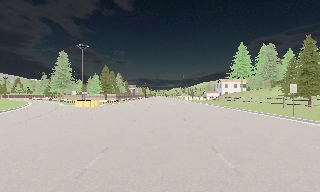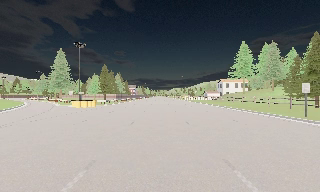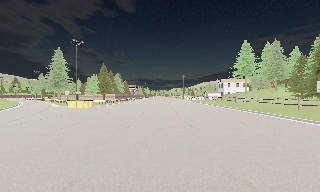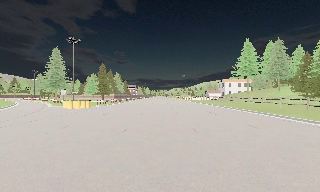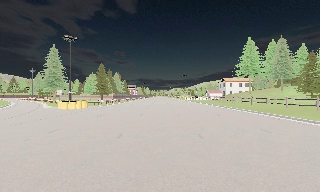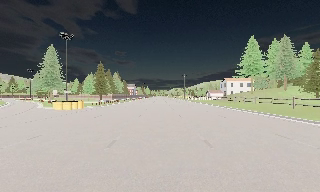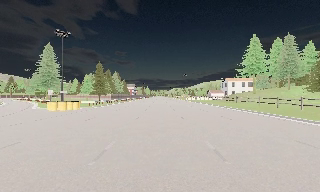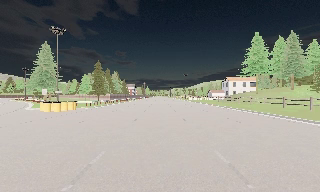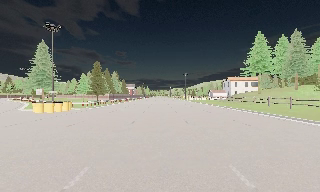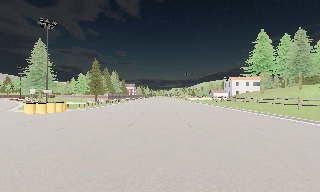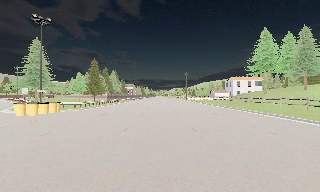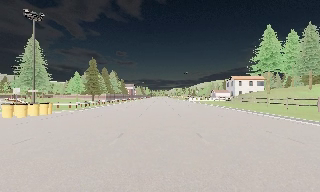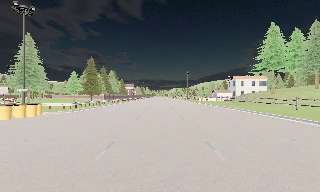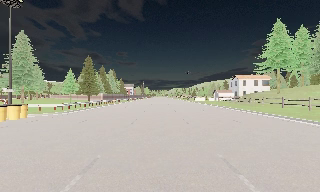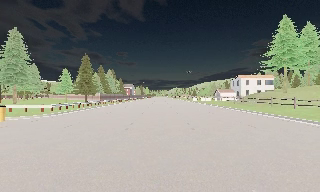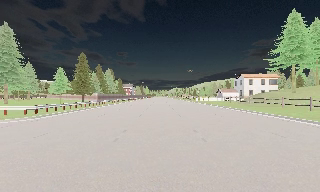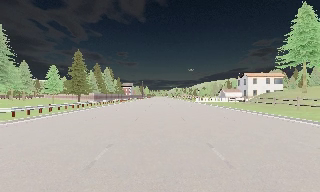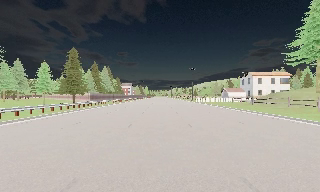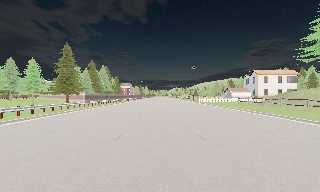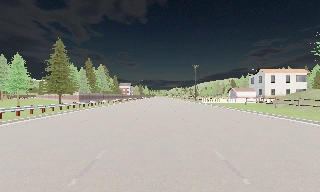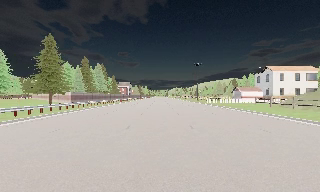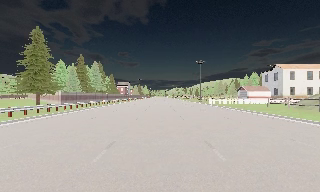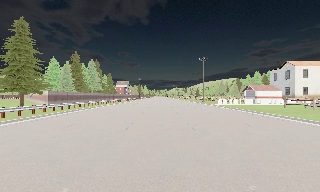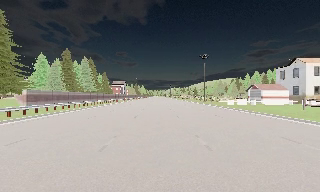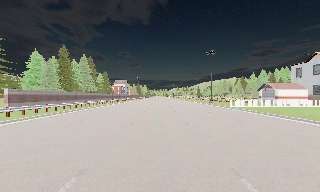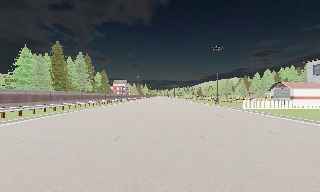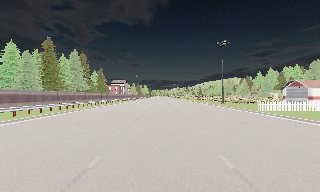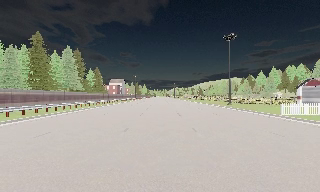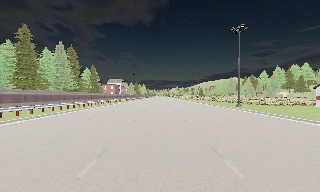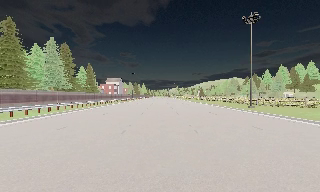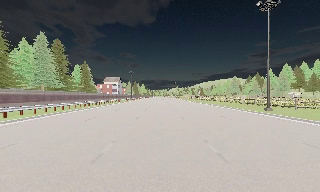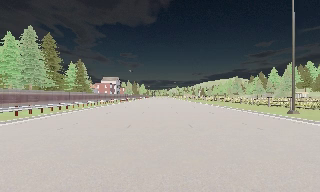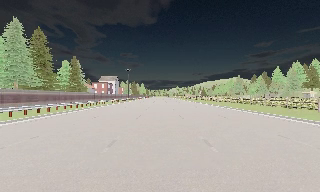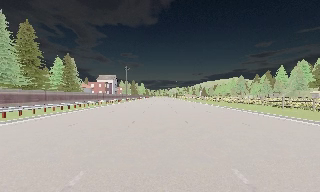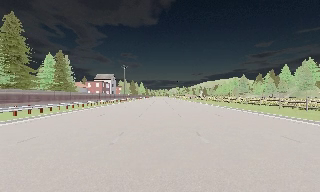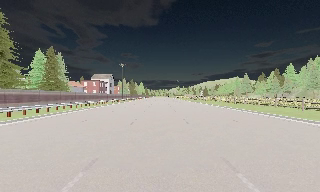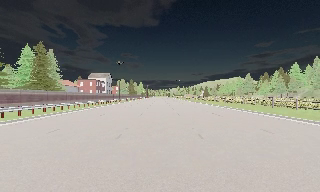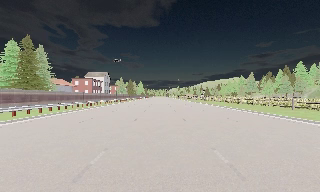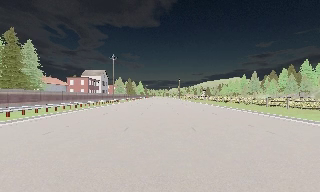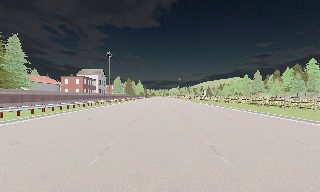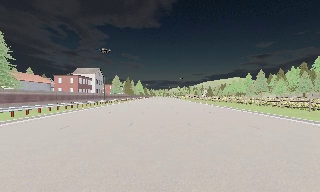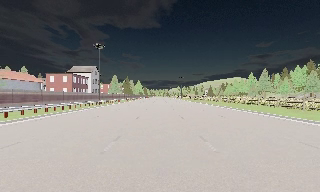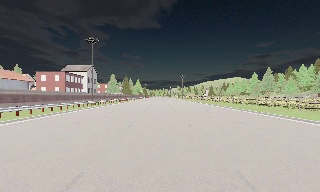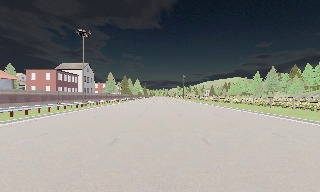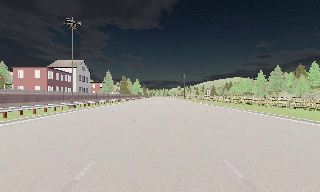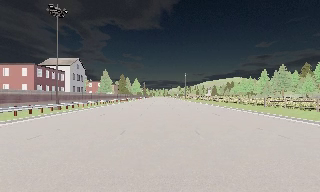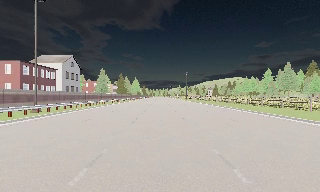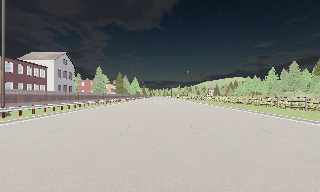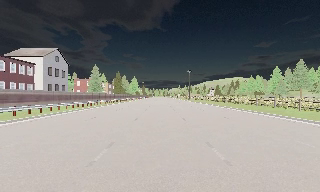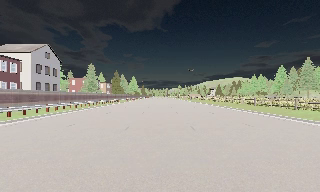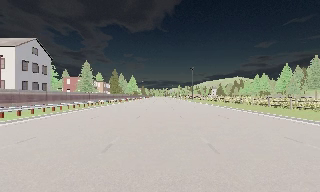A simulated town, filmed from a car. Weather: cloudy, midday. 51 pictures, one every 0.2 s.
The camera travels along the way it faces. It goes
forward.
0.0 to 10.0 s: The camera travels forward, about 130 m, so what stands in front looms larger. It gains speed.
The film runs forward here.
